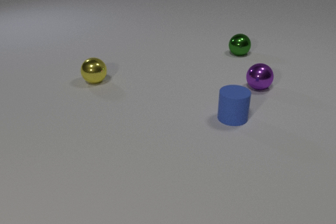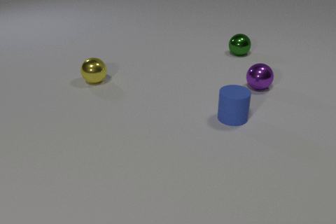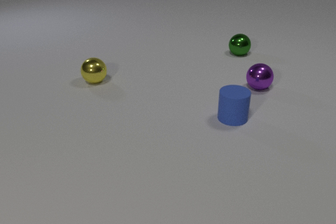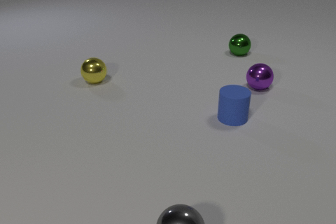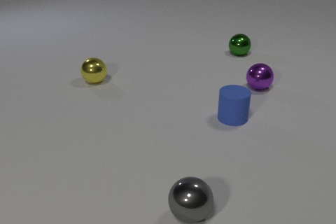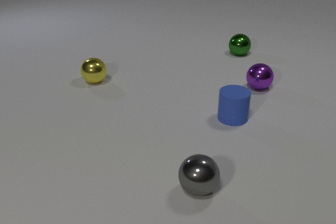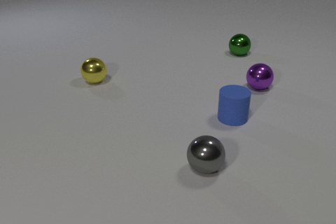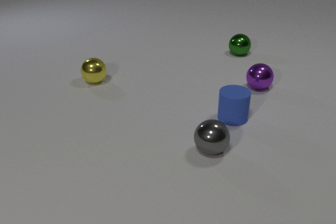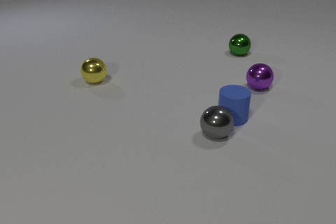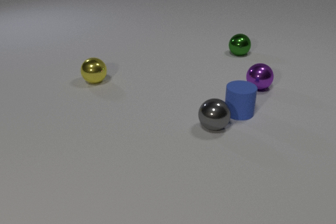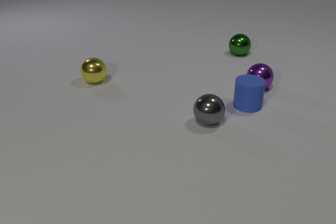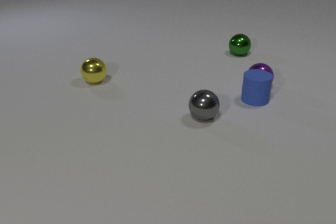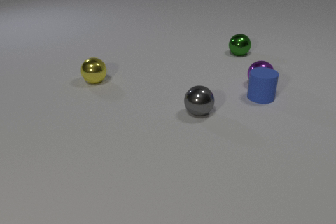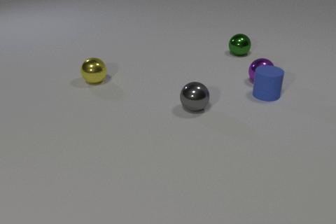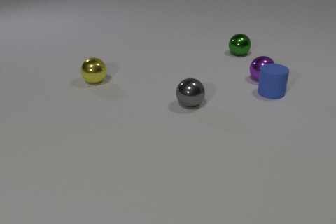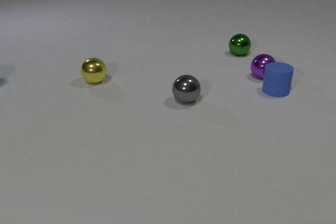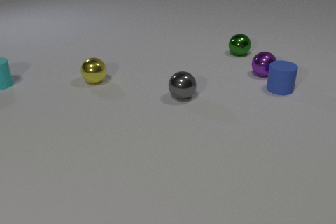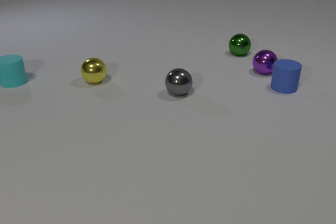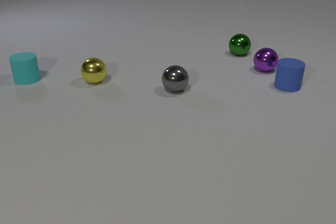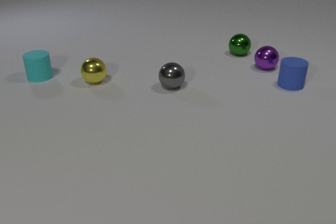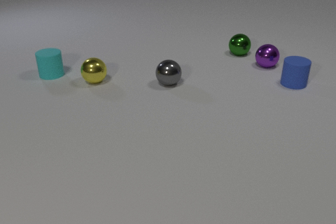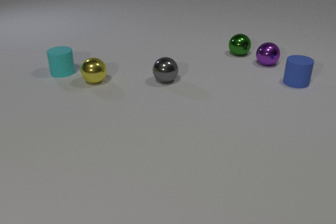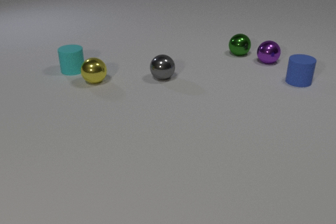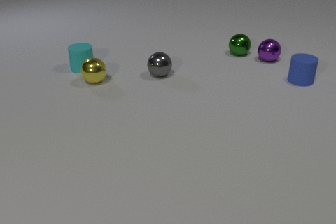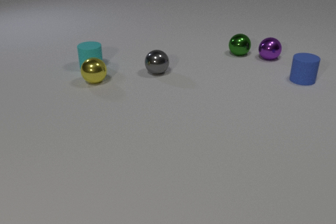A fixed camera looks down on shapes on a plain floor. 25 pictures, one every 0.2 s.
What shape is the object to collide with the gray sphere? cylinder.
What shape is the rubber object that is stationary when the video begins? cylinder.
How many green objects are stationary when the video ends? 1.
0.0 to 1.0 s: The gray metal sphere comes in at the bottom edge, rolls away from the camera.
1.0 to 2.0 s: The gray metal sphere rolls away from the camera. The blue rubber cylinder slides away from the camera and to the right. The gray metal sphere and the blue rubber cylinder collide.
2.0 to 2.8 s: The gray metal sphere rolls away from the camera and to the left. The blue rubber cylinder slides away from the camera and to the right. The purple metal sphere rolls away from the camera. The blue rubber cylinder and the purple metal sphere collide.
2.8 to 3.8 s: The gray metal sphere rolls away from the camera and to the left. The blue rubber cylinder slides away from the camera and to the right. The cyan rubber cylinder comes in at the left edge, slides to the right. The purple metal sphere rolls away from the camera.
3.8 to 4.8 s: The gray metal sphere rolls away from the camera and to the left. The blue rubber cylinder slides away from the camera and to the right. The cyan rubber cylinder slides to the right. The purple metal sphere rolls away from the camera.
